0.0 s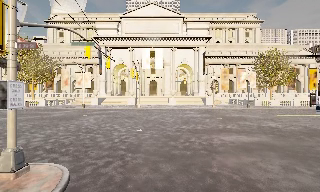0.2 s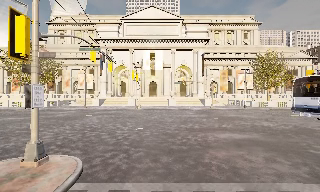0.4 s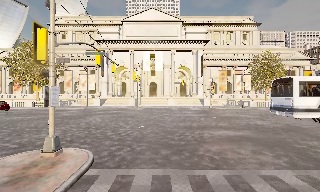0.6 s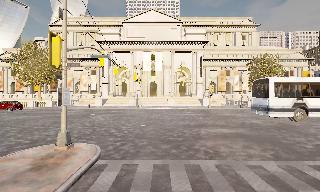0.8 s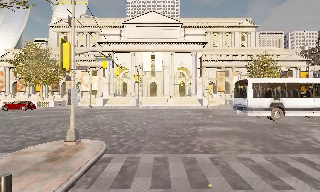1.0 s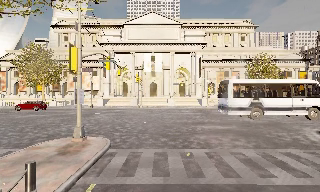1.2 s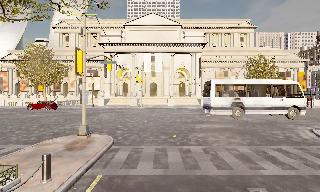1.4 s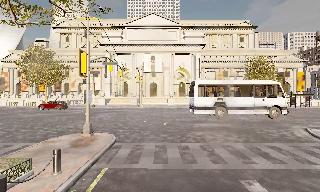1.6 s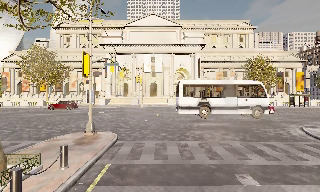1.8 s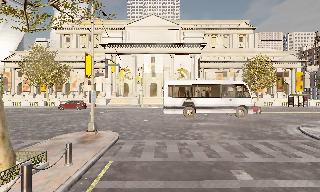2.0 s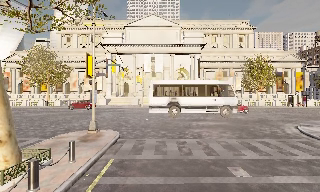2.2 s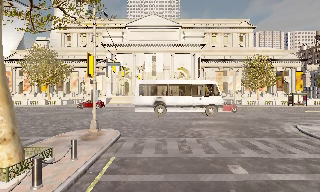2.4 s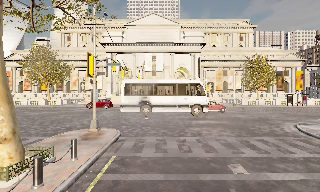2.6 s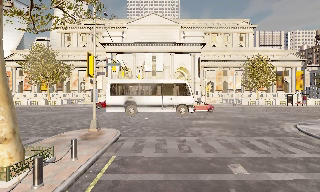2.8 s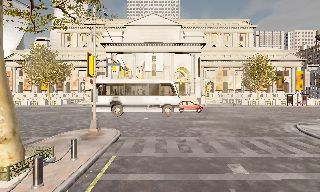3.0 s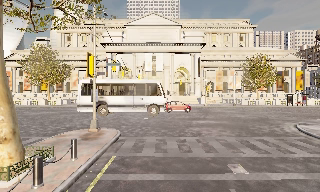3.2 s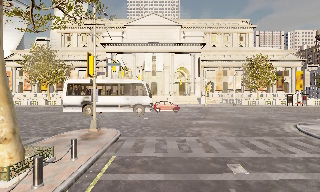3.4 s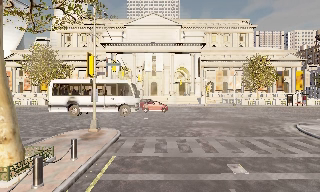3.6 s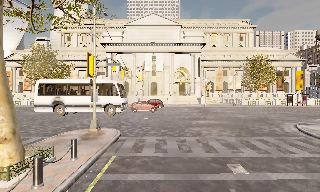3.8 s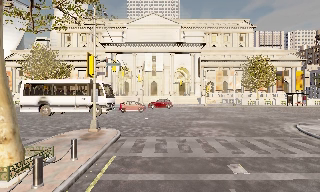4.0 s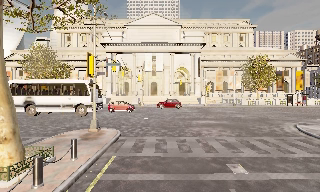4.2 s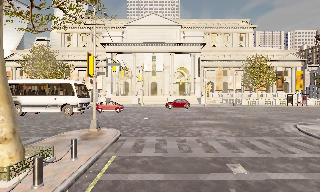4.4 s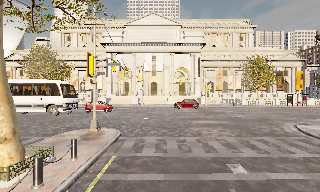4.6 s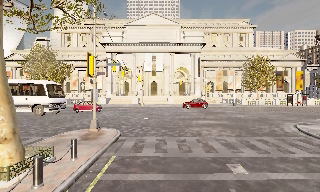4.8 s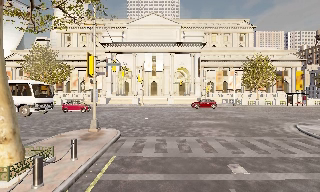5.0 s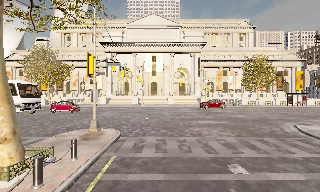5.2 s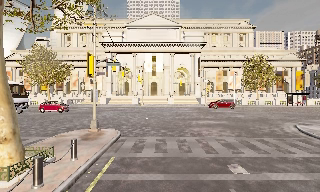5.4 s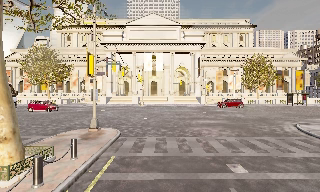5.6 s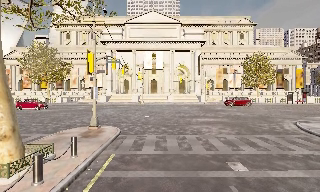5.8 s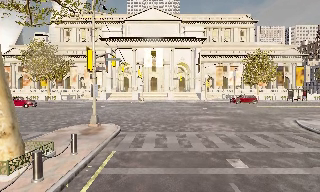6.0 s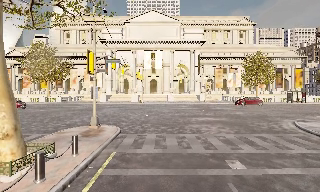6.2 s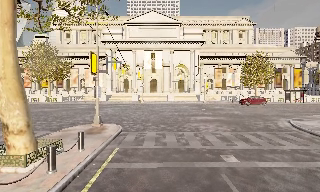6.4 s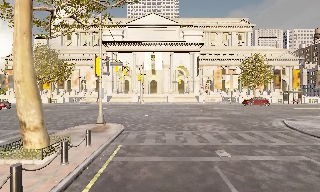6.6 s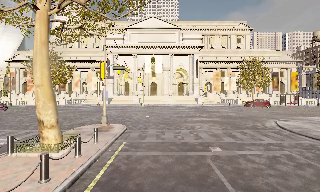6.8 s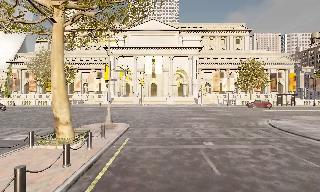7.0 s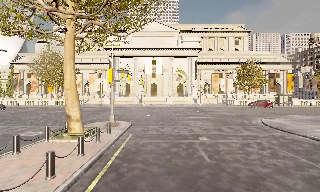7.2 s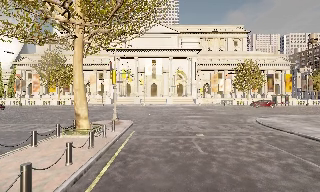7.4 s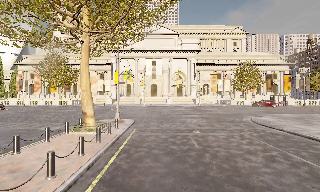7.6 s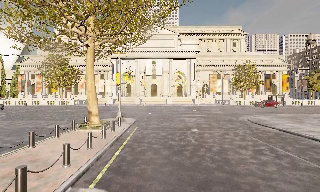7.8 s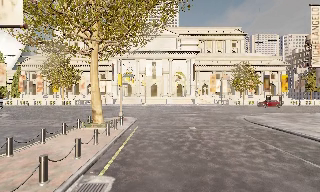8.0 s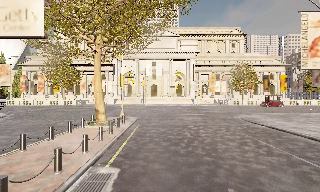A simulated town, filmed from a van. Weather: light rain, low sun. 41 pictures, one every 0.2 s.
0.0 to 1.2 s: The camera travels backward, about 4 m, so what stands in front gets smaller.
1.2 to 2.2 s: The camera travels backward, about 1.5 m, so what stands in front gets smaller. It loses speed.
2.2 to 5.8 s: The camera keeps its place and its aim.
5.8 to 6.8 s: The camera travels backward, about 3 m, so what stands in front gets smaller. It gains speed.
6.8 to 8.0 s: The camera travels backward, about 4.5 m, so what stands in front gets smaller.
The film runs backward here.
